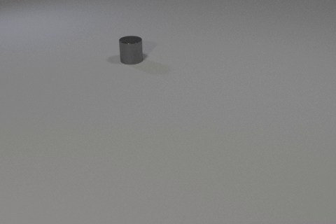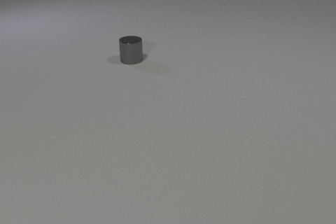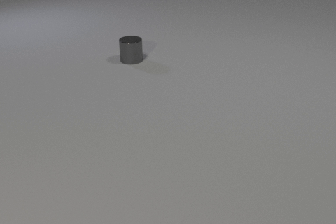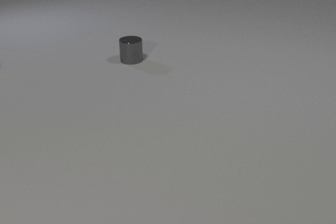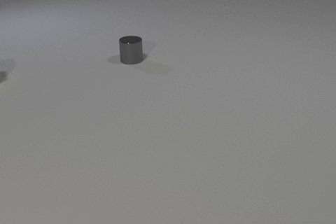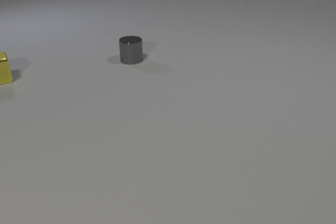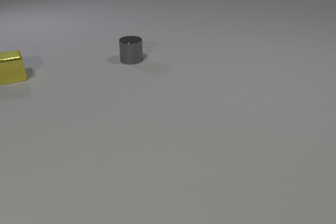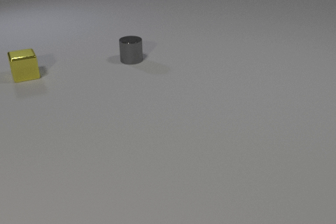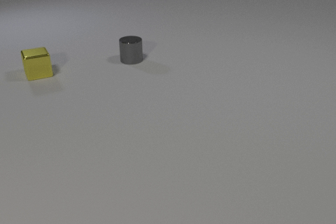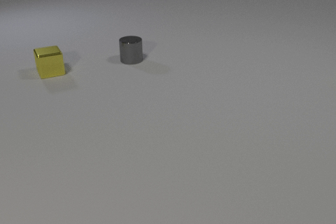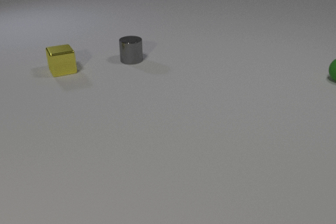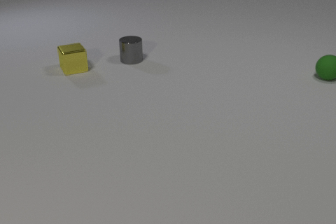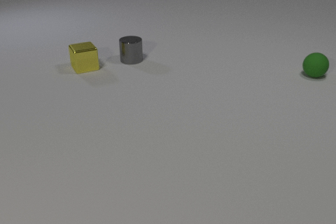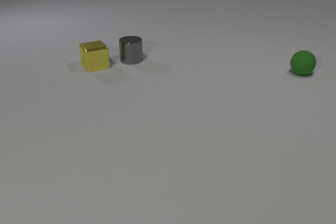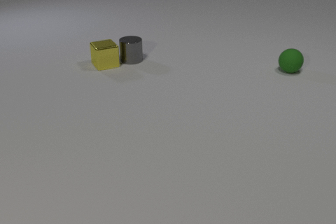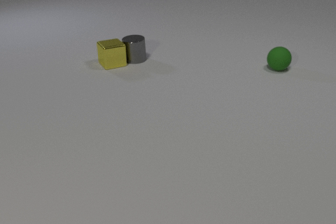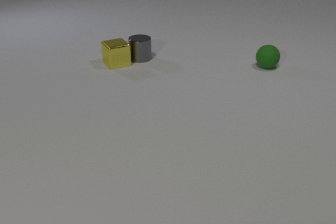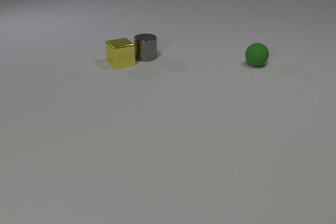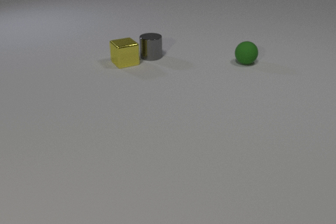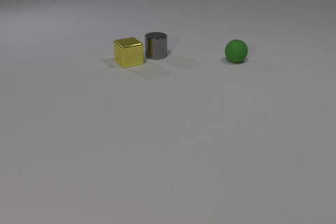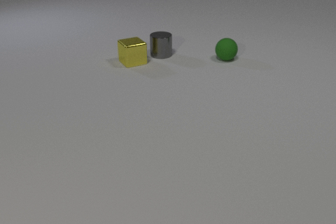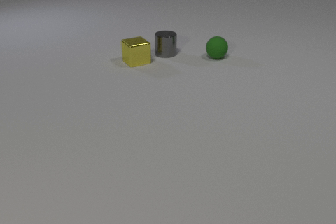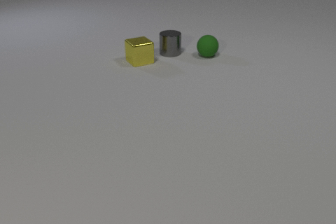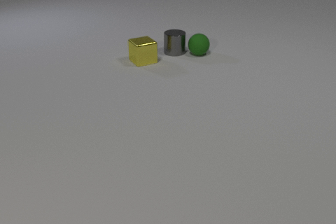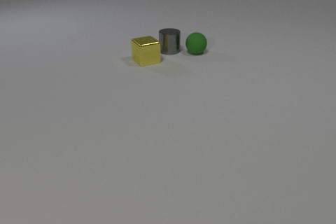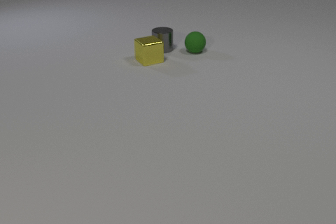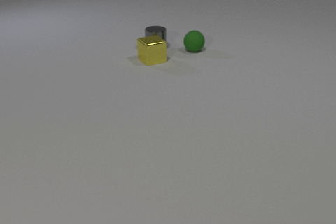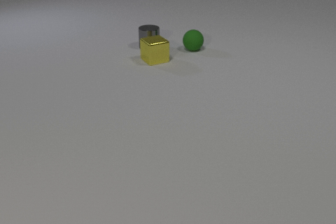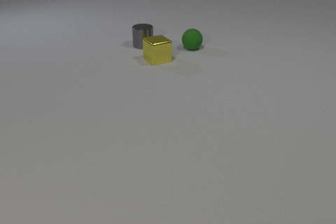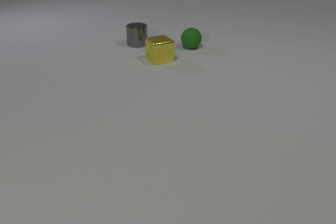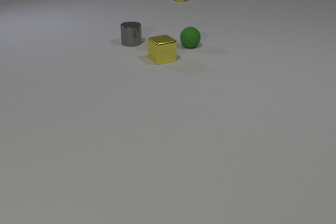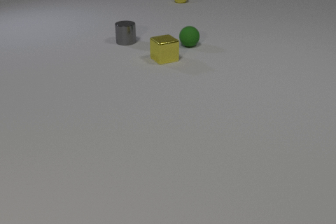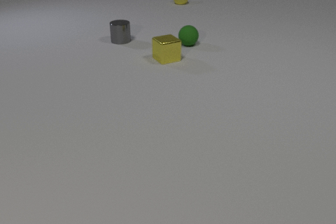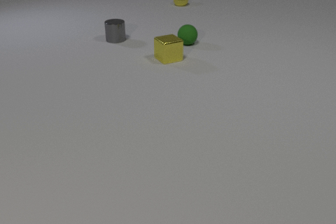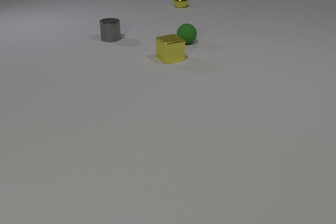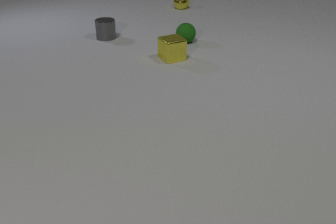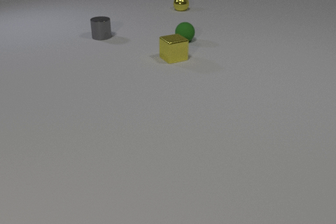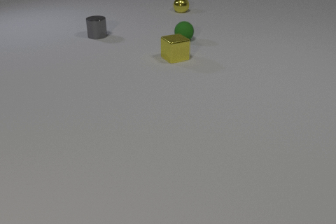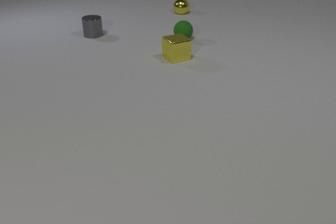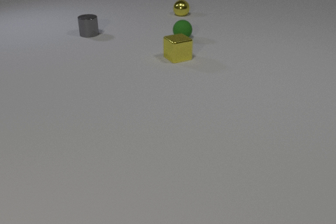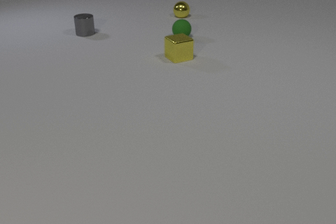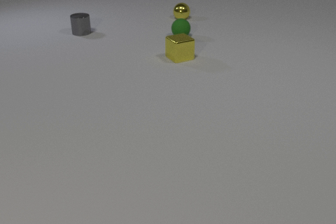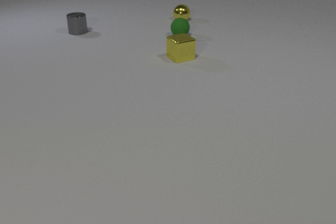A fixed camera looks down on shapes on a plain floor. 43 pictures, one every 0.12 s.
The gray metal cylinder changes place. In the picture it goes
away from the camera.
The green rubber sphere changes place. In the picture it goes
to the left.
0.00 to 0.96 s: The yellow metal cube comes in at the left edge, slides to the right.
0.96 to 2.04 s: The yellow metal cube slides to the right. The gray metal cylinder slides to the right and away from the camera. The green rubber sphere comes in at the right edge, rolls to the left. The yellow metal cube and the gray metal cylinder collide.
2.04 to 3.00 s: The yellow metal cube slides to the right. The gray metal cylinder slides away from the camera and to the right. The green rubber sphere rolls to the left and away from the camera. The gray metal cylinder and the green rubber sphere collide.
3.00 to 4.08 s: The yellow metal cube slides to the right. The gray metal cylinder slides to the left and away from the camera. The yellow metal sphere comes in at the top edge, rolls toward the camera. The green rubber sphere rolls away from the camera.
4.08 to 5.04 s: The yellow metal cube slides to the right. The gray metal cylinder slides to the left and away from the camera. The yellow metal sphere rolls toward the camera. The green rubber sphere rolls away from the camera.
How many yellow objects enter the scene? 2.
How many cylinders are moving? 1.
How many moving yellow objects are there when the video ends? 2.
